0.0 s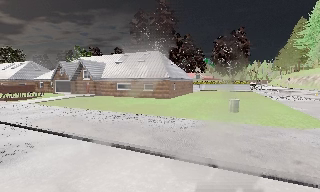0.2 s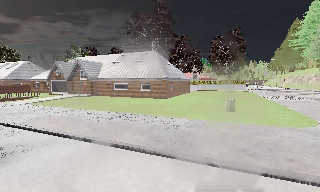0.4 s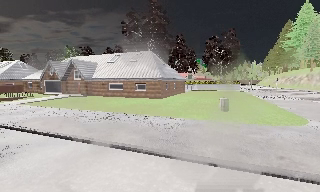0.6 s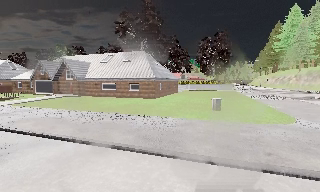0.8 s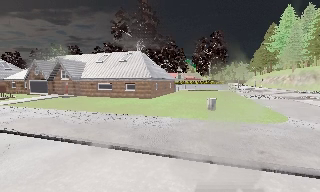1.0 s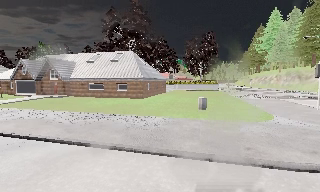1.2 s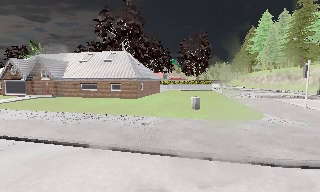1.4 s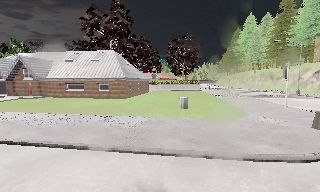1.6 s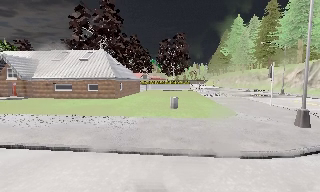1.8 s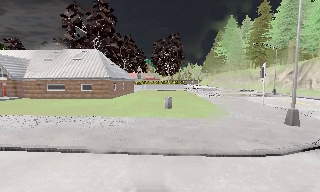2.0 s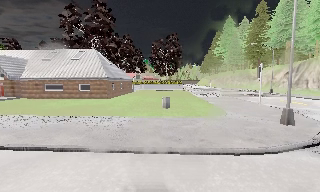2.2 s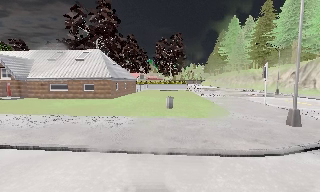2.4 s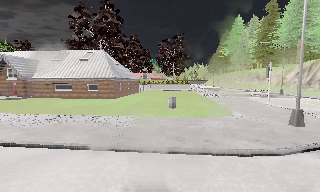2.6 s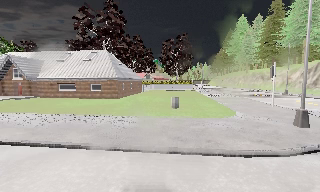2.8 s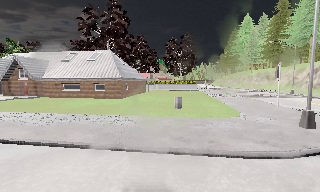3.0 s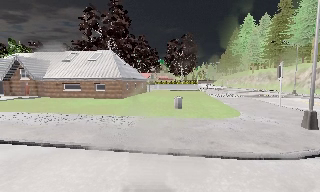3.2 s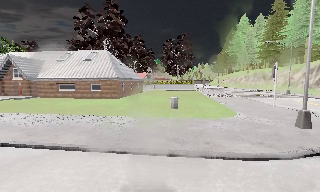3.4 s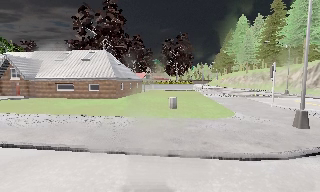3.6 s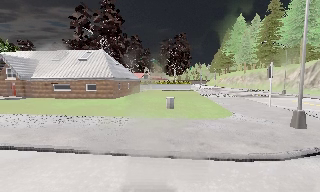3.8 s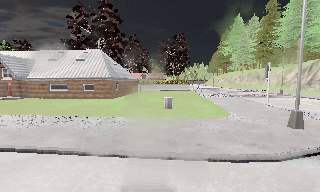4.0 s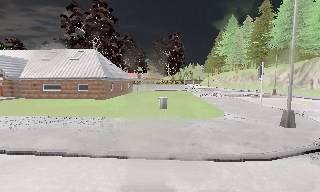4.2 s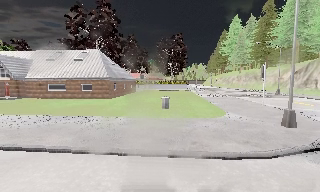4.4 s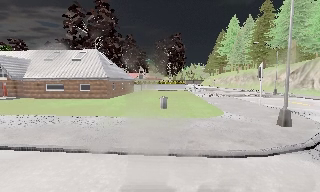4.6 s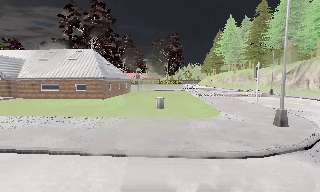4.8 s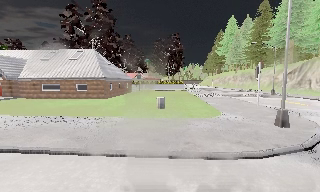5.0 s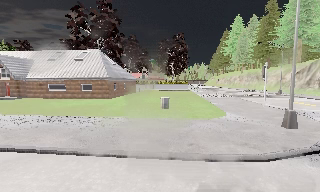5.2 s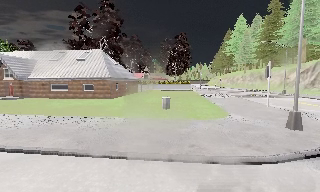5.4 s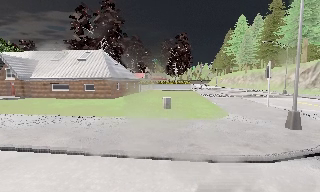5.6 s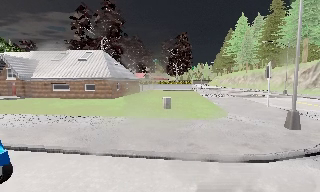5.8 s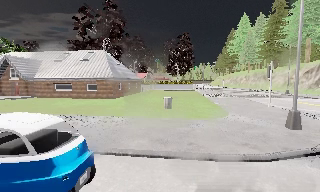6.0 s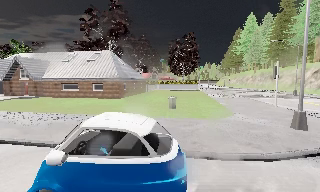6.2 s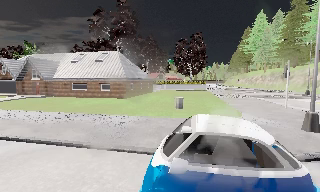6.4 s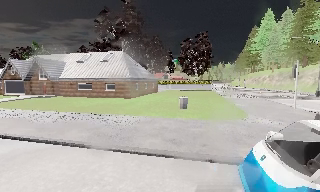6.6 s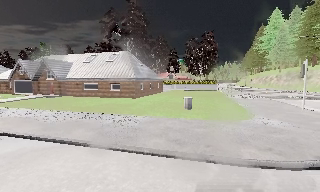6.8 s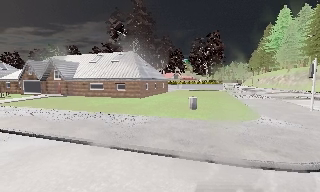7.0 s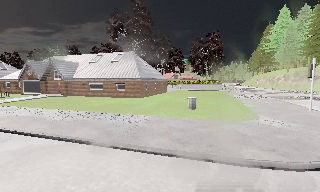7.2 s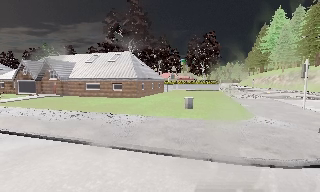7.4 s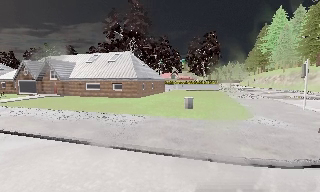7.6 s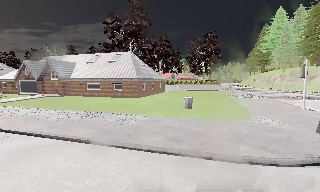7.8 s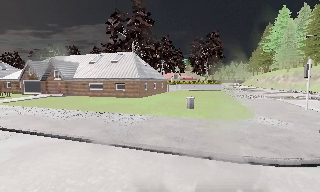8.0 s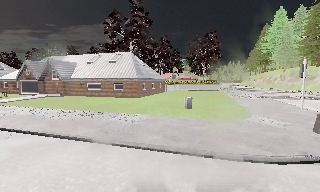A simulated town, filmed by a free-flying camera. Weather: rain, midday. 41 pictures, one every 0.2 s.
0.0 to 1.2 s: The camera swings to its right by about 10 degrees, and the scene slides to the left.
1.2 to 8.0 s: The camera travels to its right, about 1.5 m.
The film runs backward here.
